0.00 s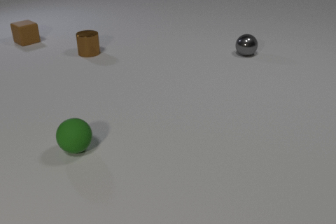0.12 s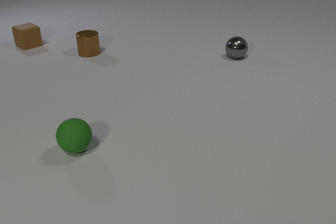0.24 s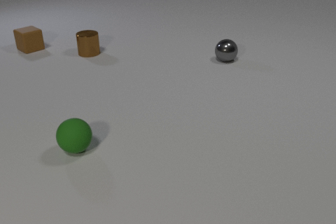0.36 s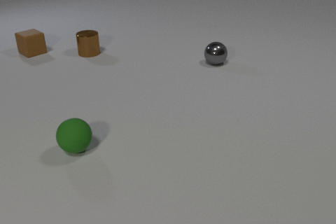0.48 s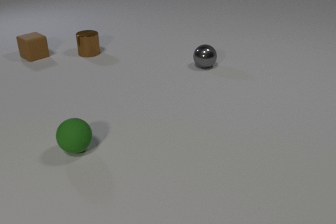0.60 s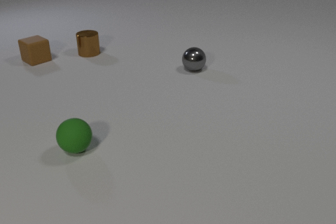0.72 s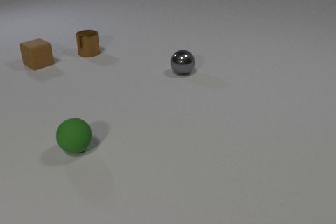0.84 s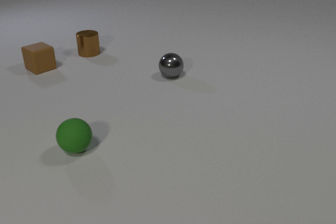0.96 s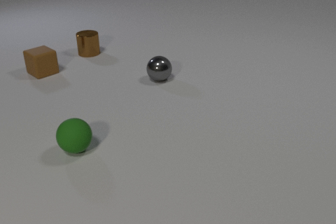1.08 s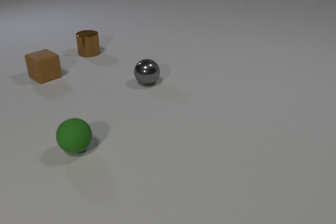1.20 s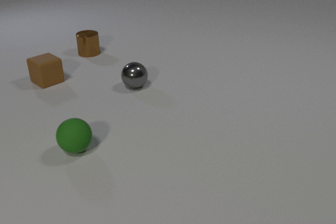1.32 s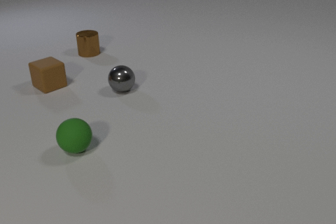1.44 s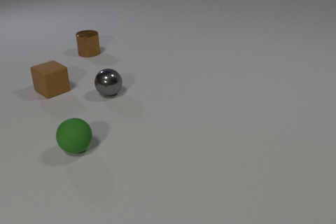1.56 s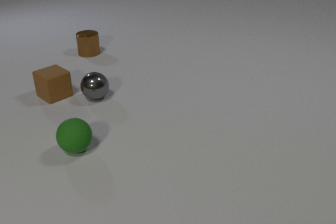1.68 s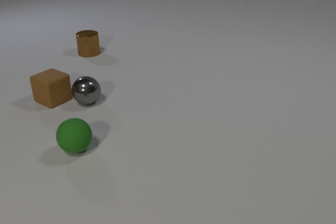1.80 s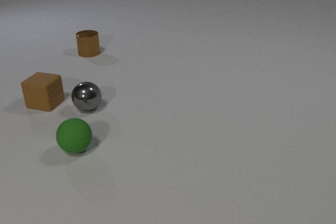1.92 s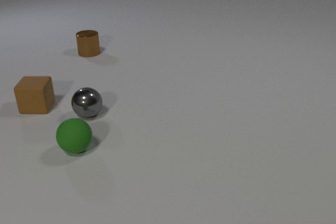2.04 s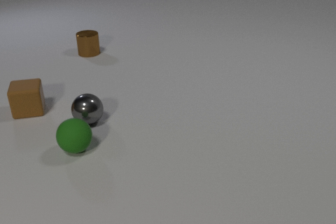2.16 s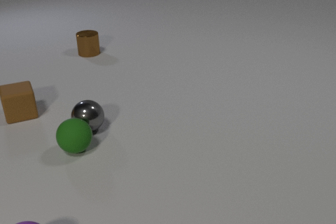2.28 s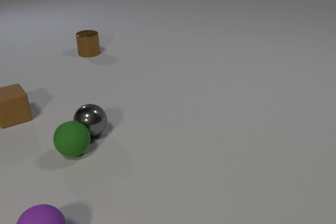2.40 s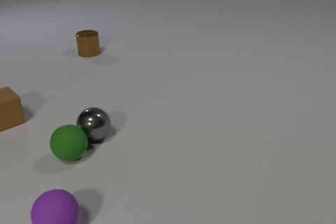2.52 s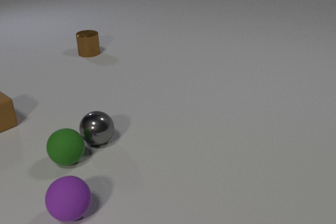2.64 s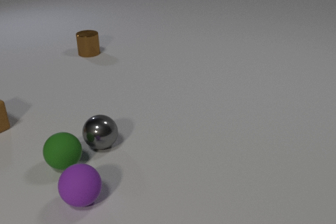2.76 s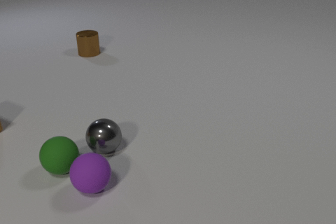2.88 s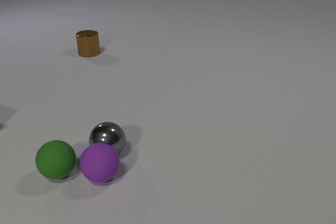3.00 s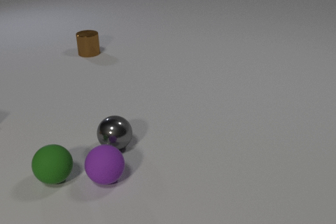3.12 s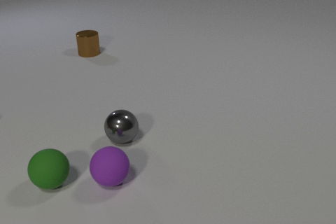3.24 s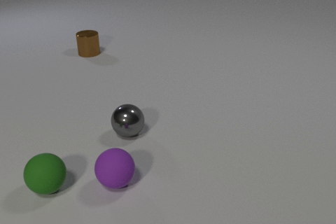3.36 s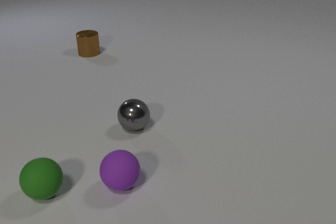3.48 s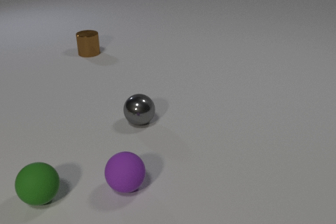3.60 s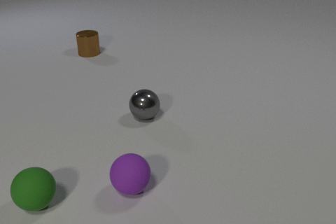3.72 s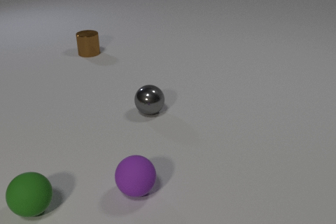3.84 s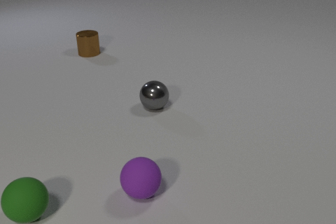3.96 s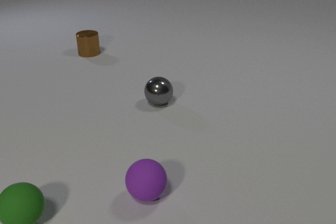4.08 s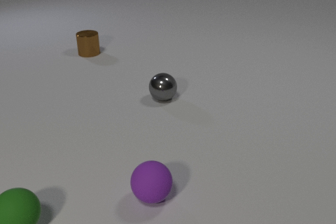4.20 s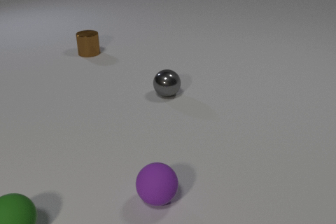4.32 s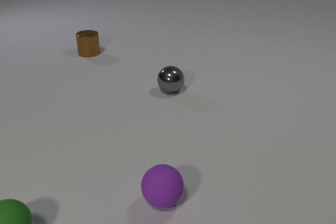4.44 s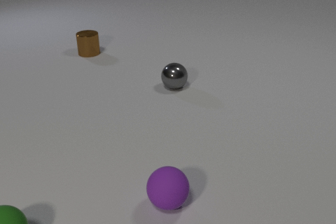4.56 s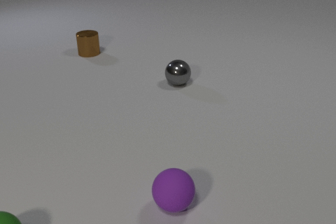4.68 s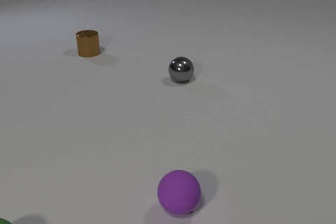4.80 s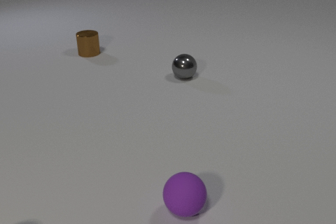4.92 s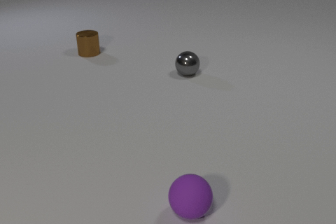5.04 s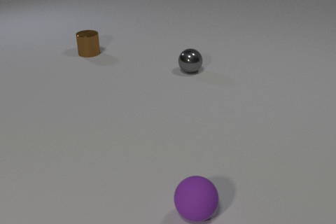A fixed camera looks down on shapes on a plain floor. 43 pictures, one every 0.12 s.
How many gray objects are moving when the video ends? 1.
What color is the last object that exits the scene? green.
What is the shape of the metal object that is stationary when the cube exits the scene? cylinder.
0.00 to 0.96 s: The brown rubber cube slides toward the camera. The gray metal sphere rolls to the left and toward the camera.
0.96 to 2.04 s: The brown rubber cube slides toward the camera, spins so that its near face slides to the right, counterclockwise seen from above. The gray metal sphere rolls toward the camera and to the left. The brown rubber cube and the gray metal sphere collide.
2.04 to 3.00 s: The brown rubber cube slides to the left and toward the camera, spins so that its near face slides to the right, counterclockwise seen from above, leaves at the left edge. The gray metal sphere rolls toward the camera and to the right. The green rubber sphere rolls toward the camera and to the left. The purple rubber sphere comes in at the bottom edge, rolls away from the camera and to the right. The gray metal sphere and the green rubber sphere collide. The gray metal sphere and the purple rubber sphere collide.
3.00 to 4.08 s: The gray metal sphere rolls away from the camera and to the right. The green rubber sphere rolls toward the camera and to the left. The purple rubber sphere rolls to the right and toward the camera.
4.08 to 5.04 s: The gray metal sphere rolls away from the camera and to the right. The green rubber sphere rolls toward the camera and to the left, leaves at the bottom edge. The purple rubber sphere rolls to the right and toward the camera.
